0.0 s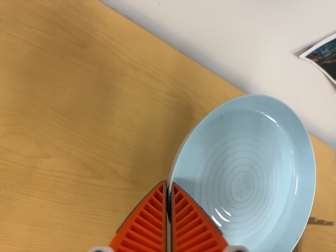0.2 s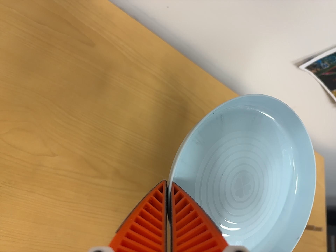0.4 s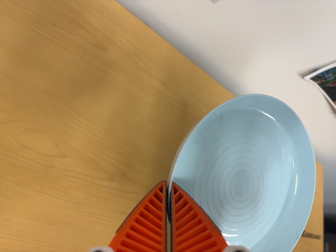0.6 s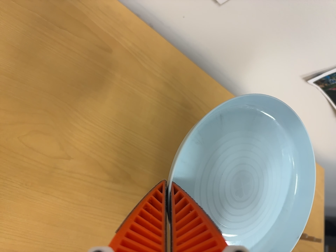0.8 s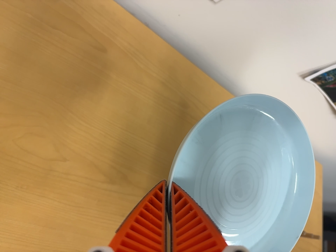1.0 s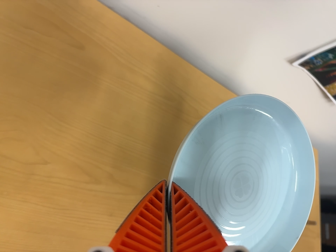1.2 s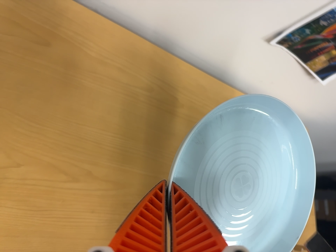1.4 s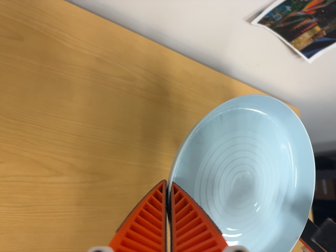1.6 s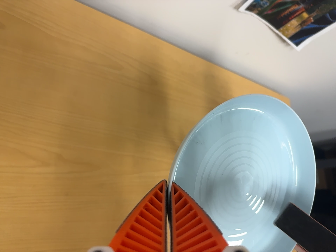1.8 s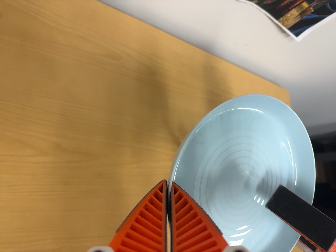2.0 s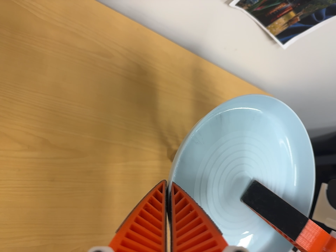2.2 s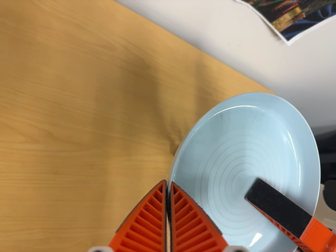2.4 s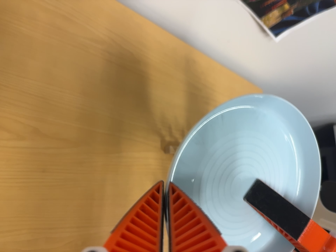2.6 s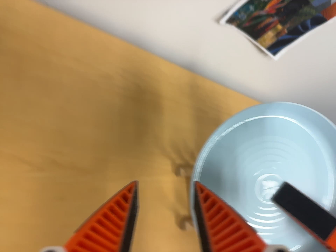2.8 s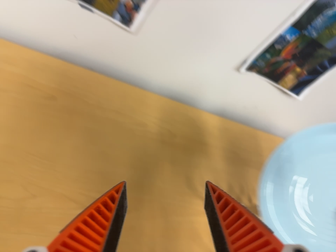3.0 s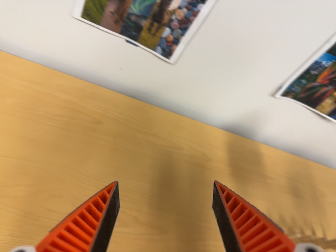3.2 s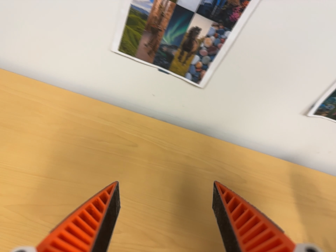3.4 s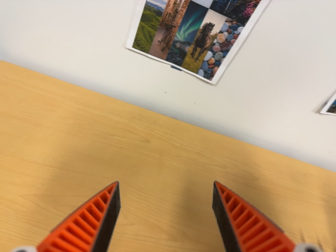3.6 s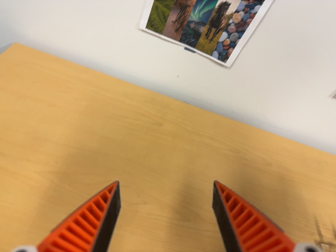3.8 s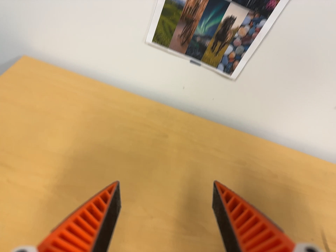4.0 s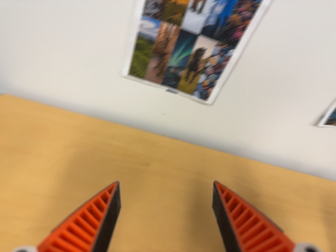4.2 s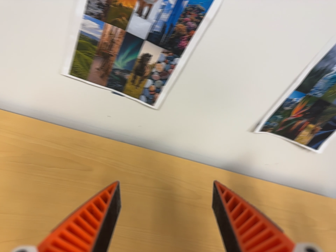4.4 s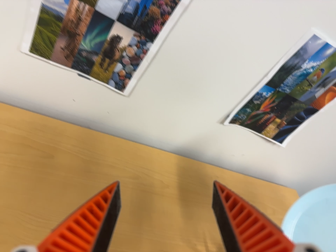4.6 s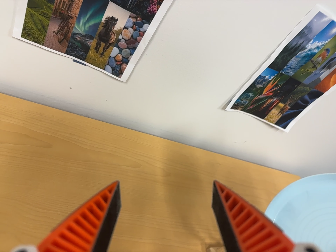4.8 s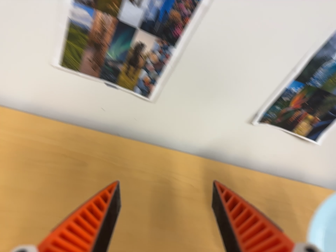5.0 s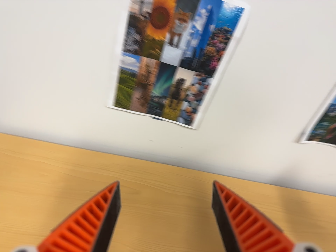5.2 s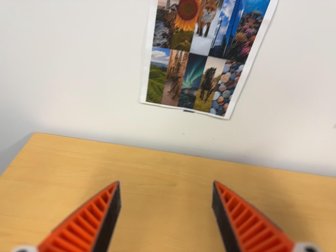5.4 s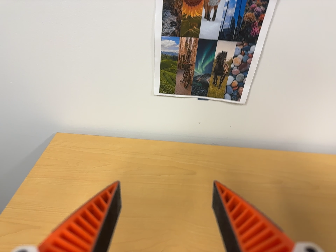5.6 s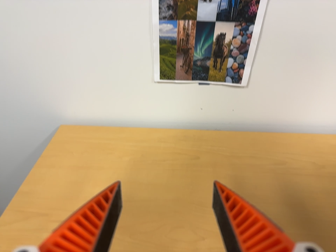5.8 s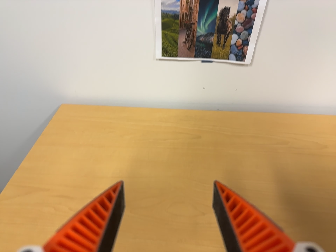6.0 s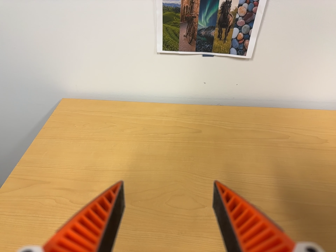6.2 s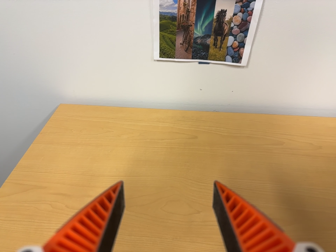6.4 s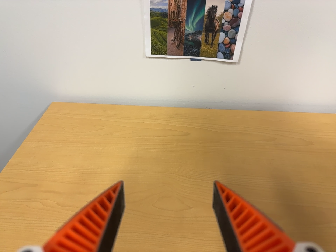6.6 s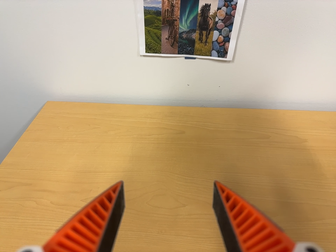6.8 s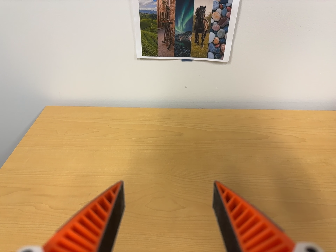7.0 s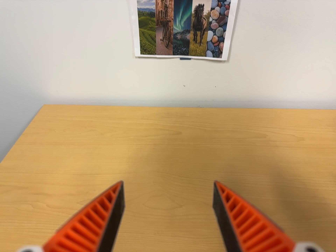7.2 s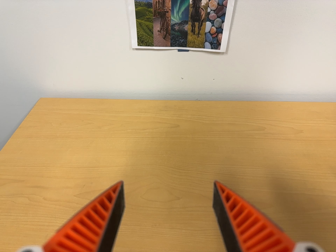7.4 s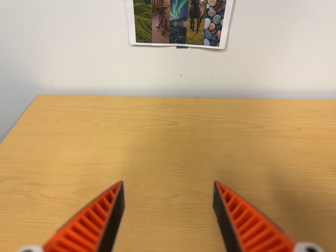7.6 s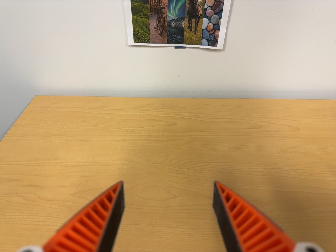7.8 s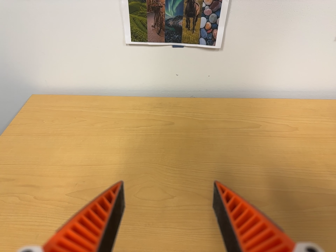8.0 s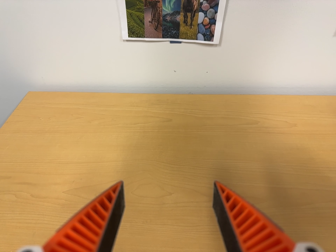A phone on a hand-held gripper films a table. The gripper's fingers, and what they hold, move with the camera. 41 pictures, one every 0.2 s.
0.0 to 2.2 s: The camera's aim tips toward the bottom of its view by about 10 degrees, and the scene shifts upward.
2.2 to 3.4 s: The camera pans to its left by about 25 degrees. It travels backward and toward the bottom of its view, about 12 cm. Its aim tips toward the top of its view by about 30 degrees, and the scene shifts downward. It rolls about its line of sight by about 10 degrees, and the scene rotates counterclockwise.
3.4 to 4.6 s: The camera pans to its right by about 15 degrees. It travels toward the top of its view and to its right, about 7 cm.
4.6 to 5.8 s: The scene slides to the right, as the camera pans about 30 degrees to its left. It travels toward the bottom of its view and backward, about 10 cm. It rolls about its line of sight by about 15 degrees, and the scene rotates counterclockwise.
5.8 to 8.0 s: The camera travels to its right, about 5 cm, so close, fixed things drift to the left.
The film runs forward here.
